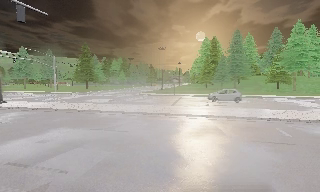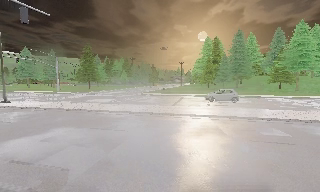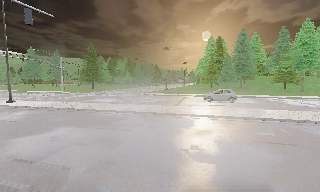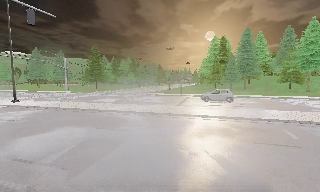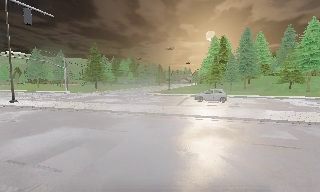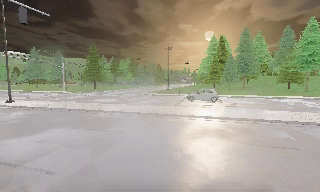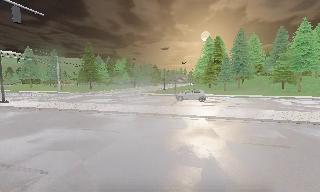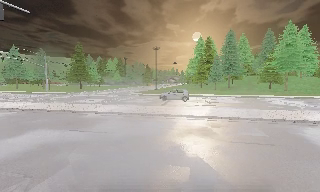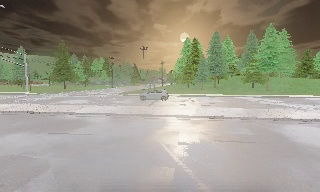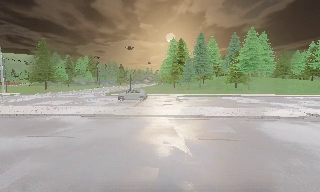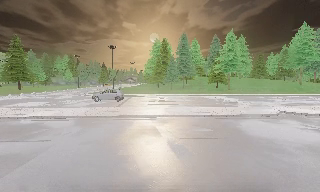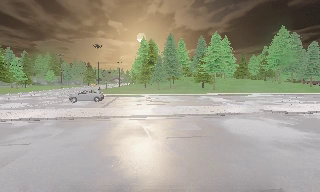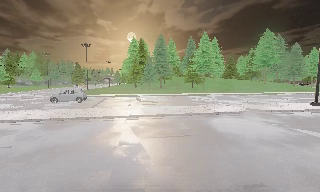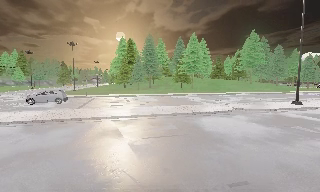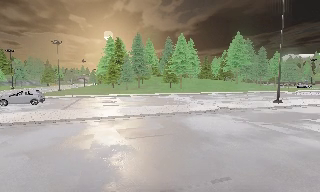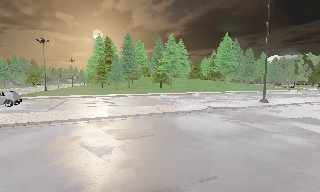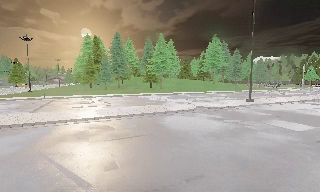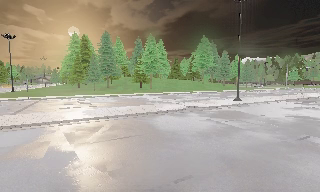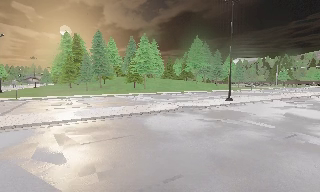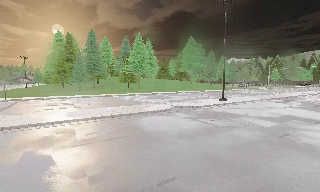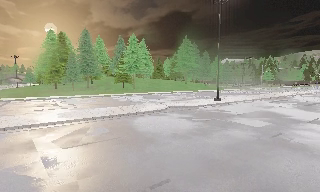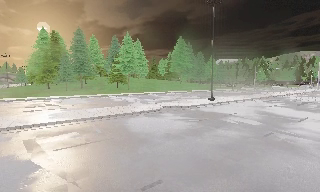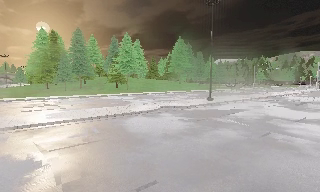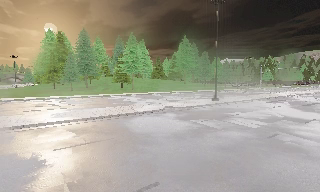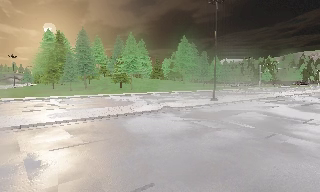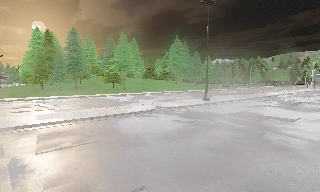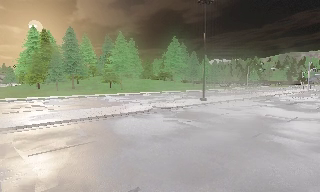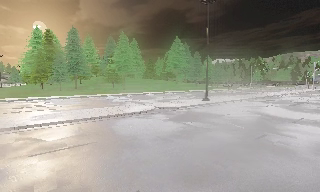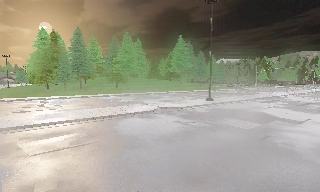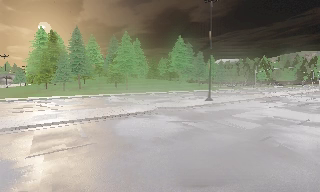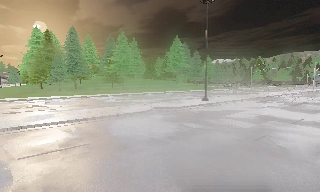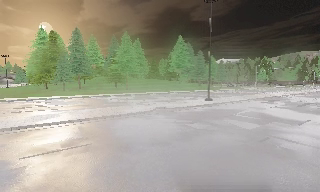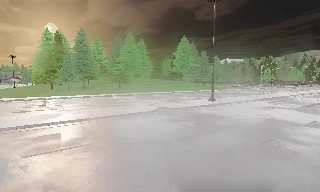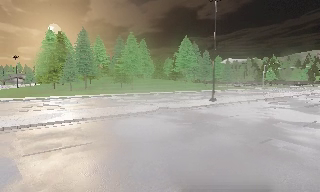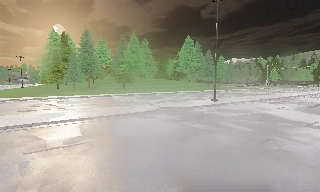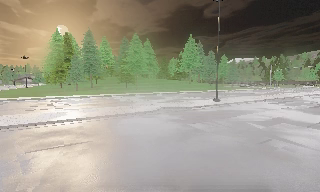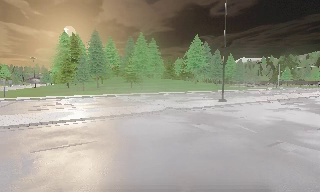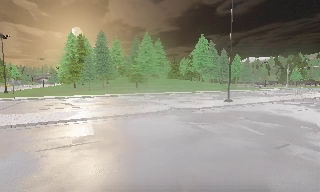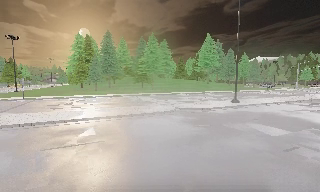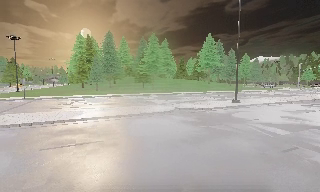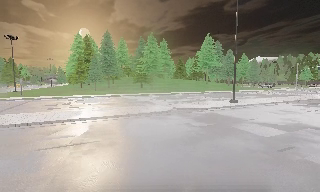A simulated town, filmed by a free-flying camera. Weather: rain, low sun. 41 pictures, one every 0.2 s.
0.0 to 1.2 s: The camera travels to its right, about 0.5 m.
1.2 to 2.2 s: The camera pans to its right, which is clockwise from overhead, by about 20 degrees.
2.2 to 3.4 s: The camera pans to its right, which is clockwise from overhead, by about 20 degrees. It travels to its right, about 0.5 m, so close, fixed things drift to the left.
3.4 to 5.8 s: The camera travels to its right and forward, about 1 m, so close, fixed things drift to the left.
5.8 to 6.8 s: The camera travels to its right, about 0.5 m.
6.8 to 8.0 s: The camera shifts only a little, or ends up much as it began.
The film runs forward here.
